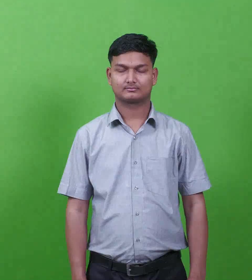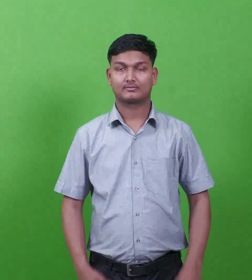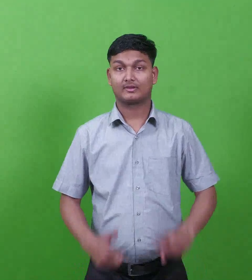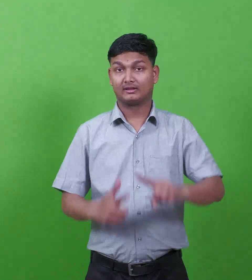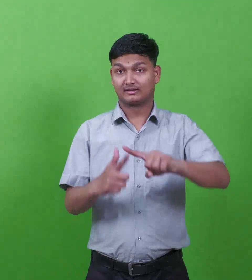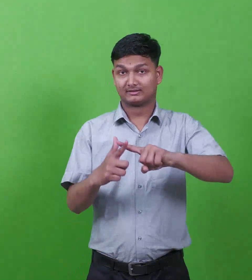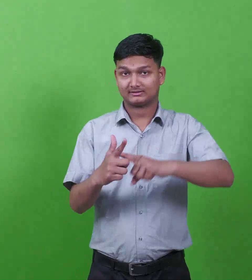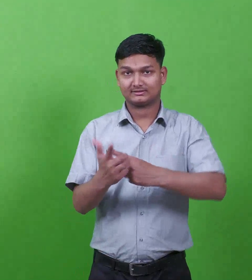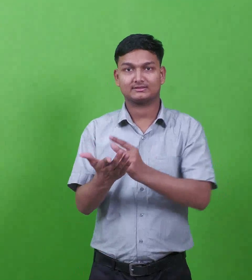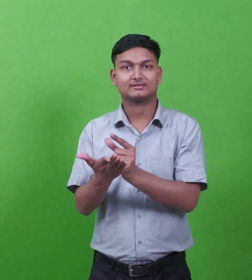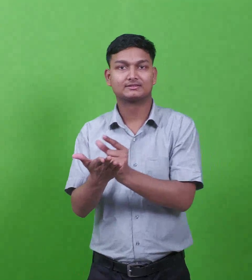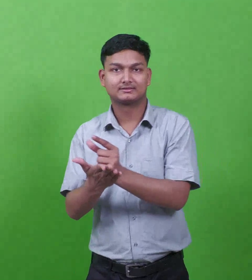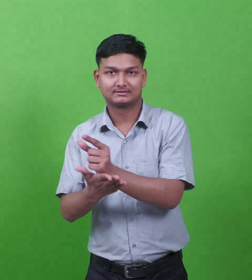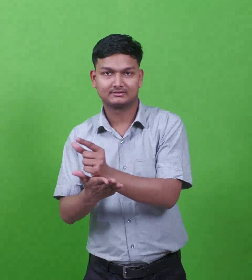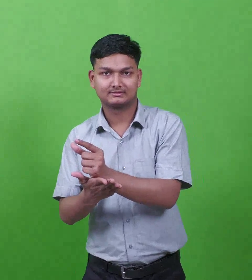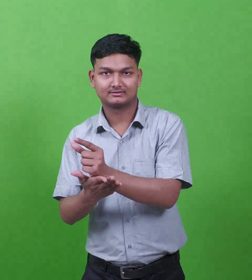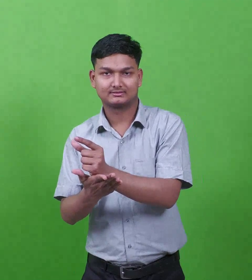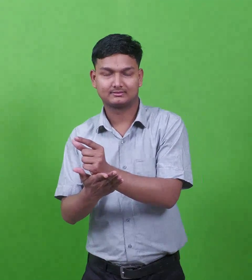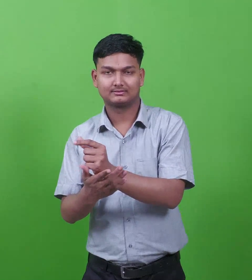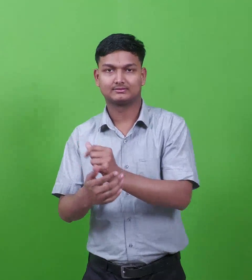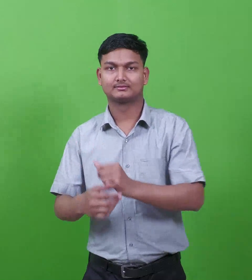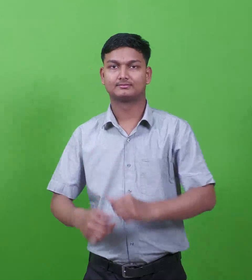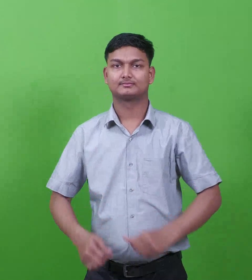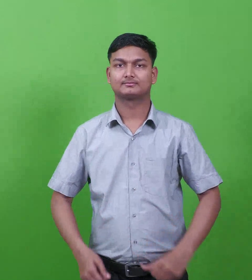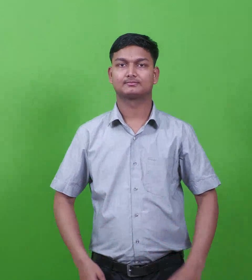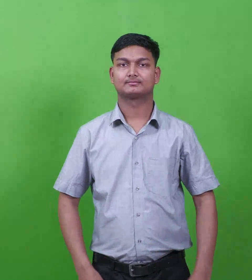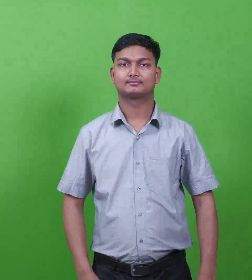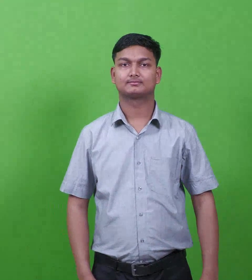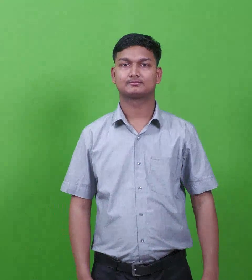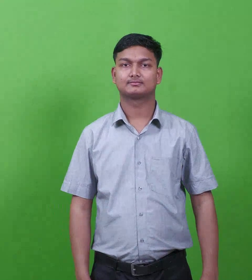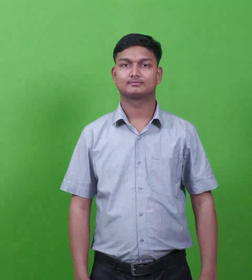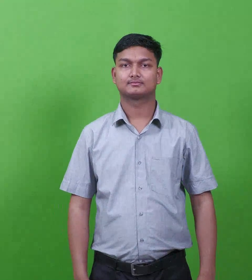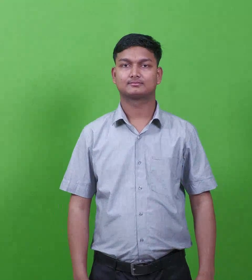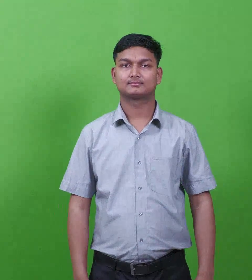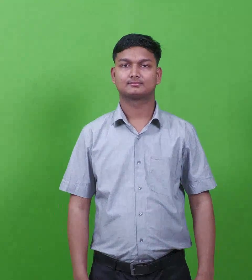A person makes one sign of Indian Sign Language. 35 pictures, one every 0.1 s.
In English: jubal
